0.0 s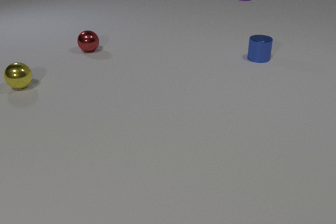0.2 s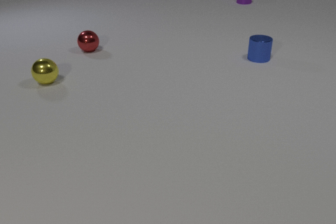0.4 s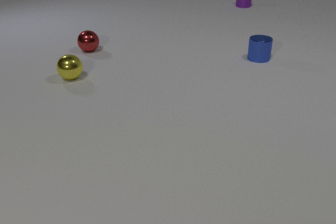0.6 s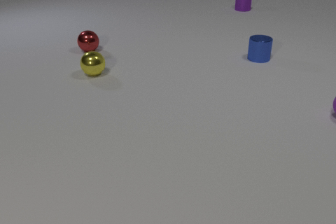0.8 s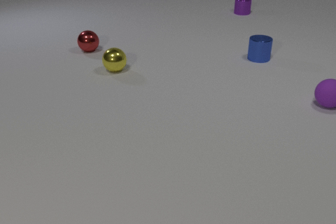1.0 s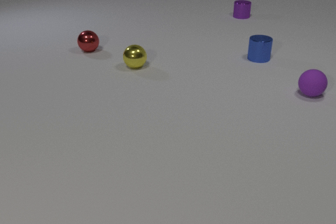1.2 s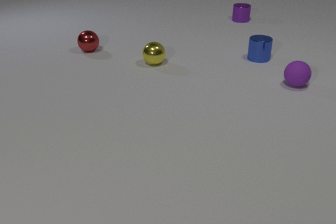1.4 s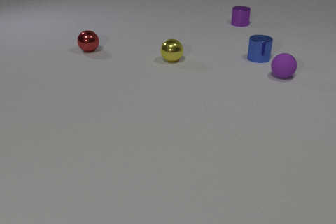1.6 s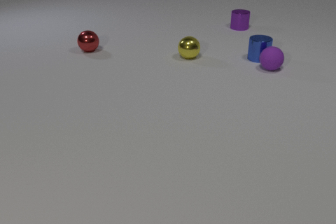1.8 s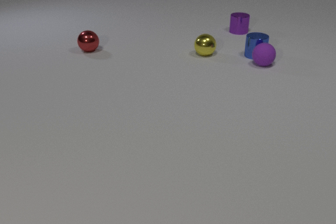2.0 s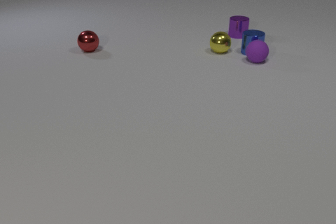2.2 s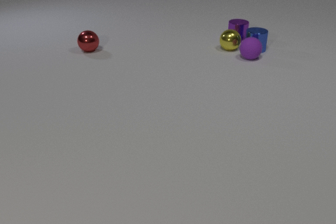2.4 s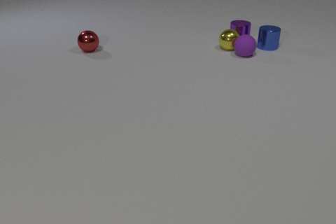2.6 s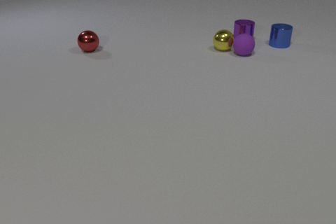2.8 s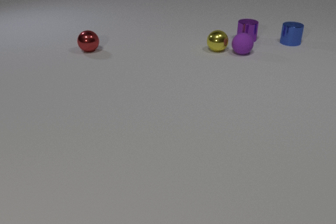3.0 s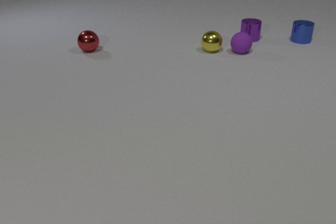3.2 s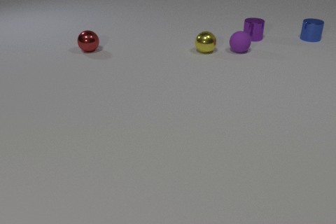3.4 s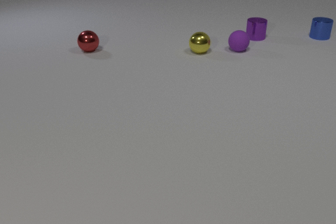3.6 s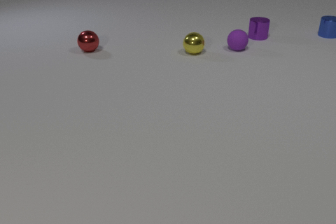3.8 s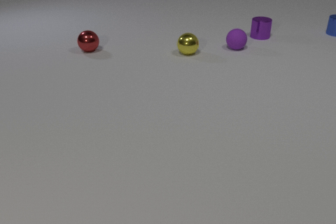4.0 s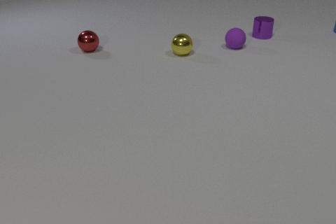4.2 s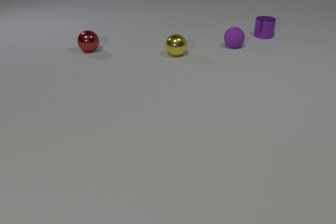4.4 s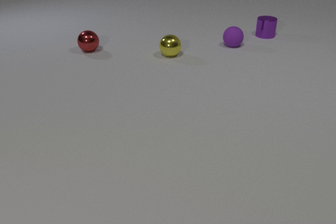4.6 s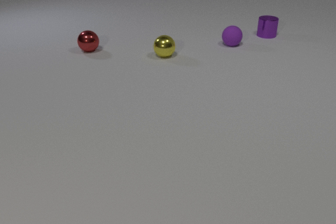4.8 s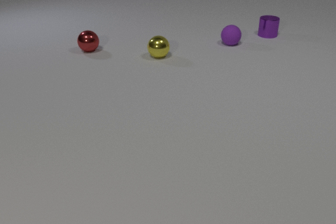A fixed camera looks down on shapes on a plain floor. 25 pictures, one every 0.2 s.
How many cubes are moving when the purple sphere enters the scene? 0.
What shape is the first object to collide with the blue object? sphere.
Are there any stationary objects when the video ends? yes.
0.0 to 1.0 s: The purple rubber sphere comes in at the right edge, rolls away from the camera and to the left. The purple metal cylinder slides toward the camera. The yellow metal sphere rolls to the right.
1.0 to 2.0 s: The purple rubber sphere rolls away from the camera and to the left. The blue metal cylinder slides away from the camera and to the left. The purple metal cylinder slides toward the camera. The yellow metal sphere rolls to the right and away from the camera. The purple rubber sphere and the blue metal cylinder collide.
2.0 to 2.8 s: The purple rubber sphere rolls away from the camera and to the left. The blue metal cylinder slides away from the camera and to the right. The purple metal cylinder slides toward the camera and to the right. The yellow metal sphere moves, and ends about where it began. The blue metal cylinder and the yellow metal sphere collide. The purple metal cylinder and the yellow metal sphere collide. The purple rubber sphere and the yellow metal sphere collide.
2.8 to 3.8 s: The purple rubber sphere rolls away from the camera and to the left. The blue metal cylinder slides away from the camera and to the right. The purple metal cylinder slides to the right and away from the camera. The yellow metal sphere rolls to the left.
3.8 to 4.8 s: The purple rubber sphere rolls away from the camera and to the left. The blue metal cylinder slides away from the camera and to the right, leaves at the right edge. The purple metal cylinder slides to the right and away from the camera. The yellow metal sphere rolls to the left.
